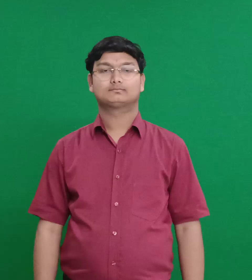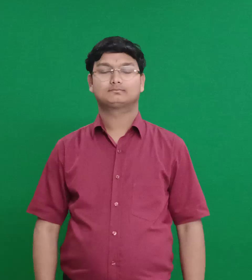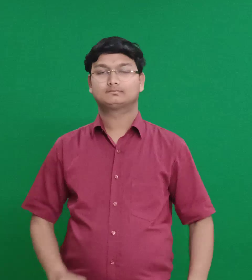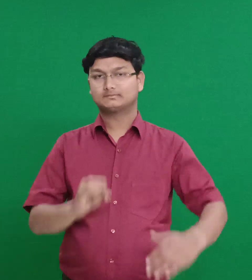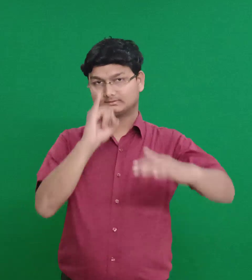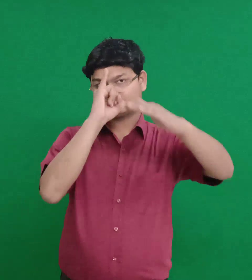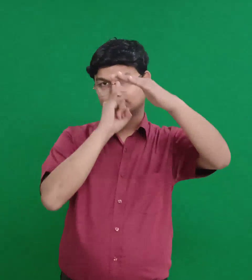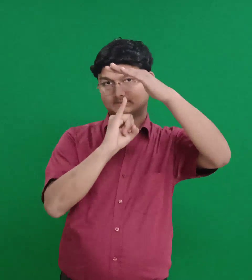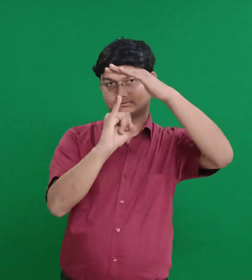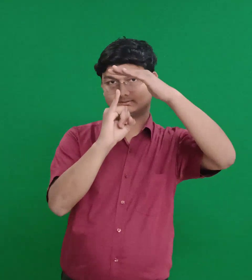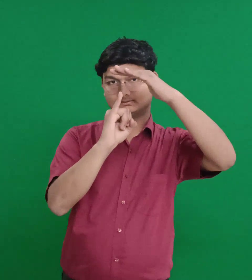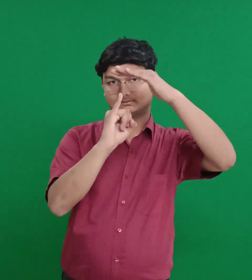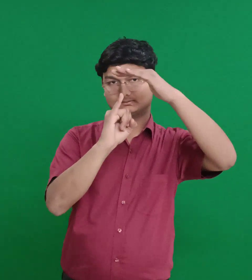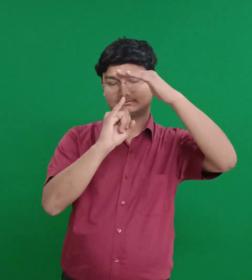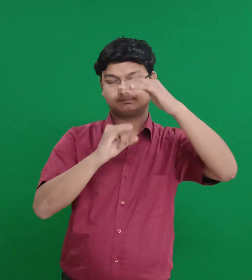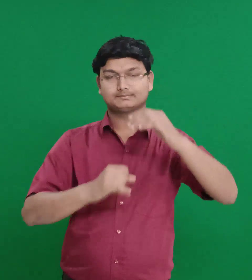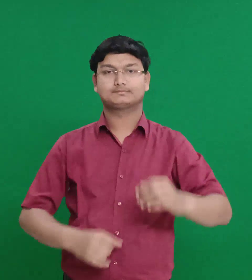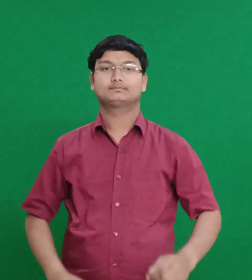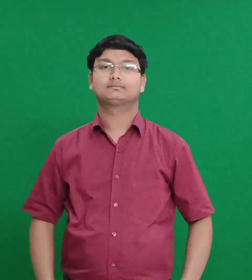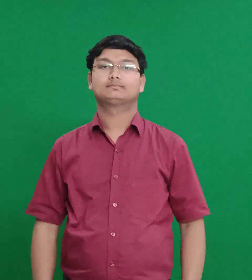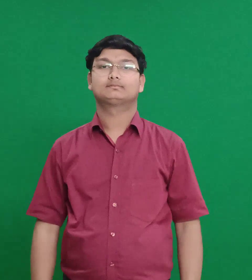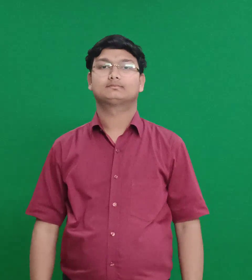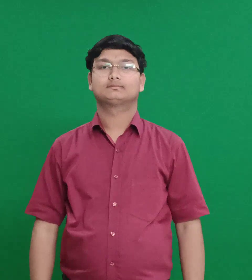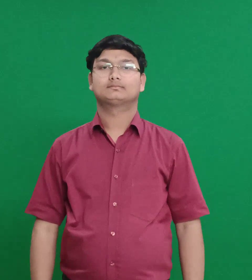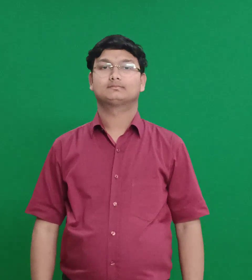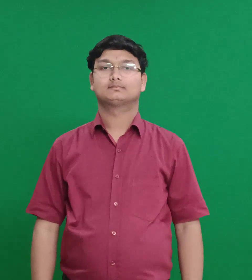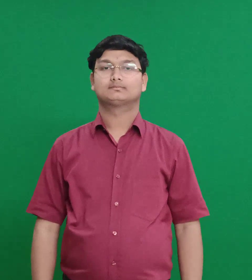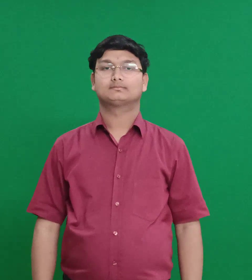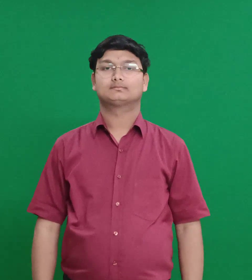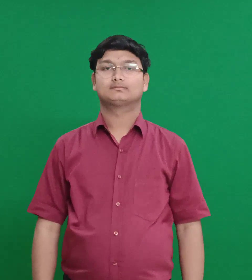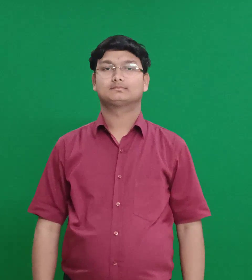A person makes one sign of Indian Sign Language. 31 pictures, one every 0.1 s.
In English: isaiah
